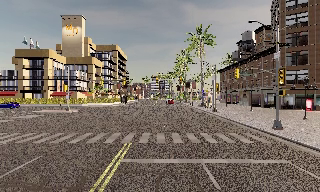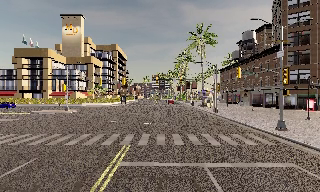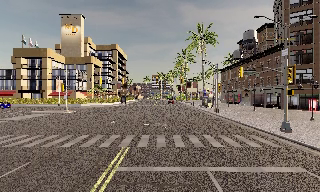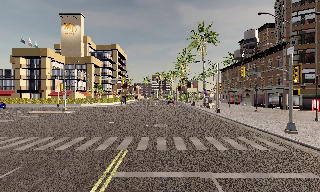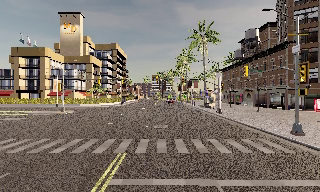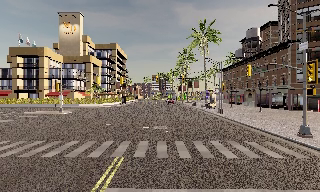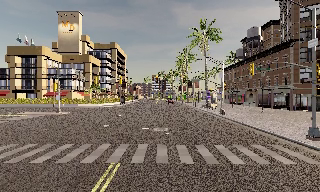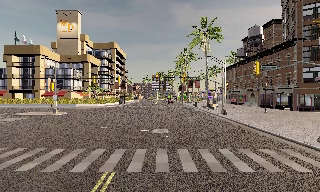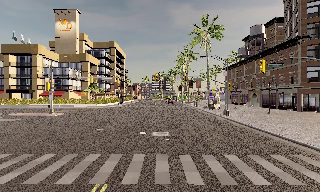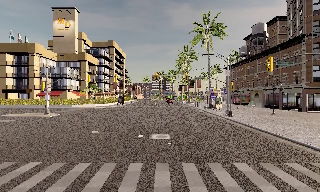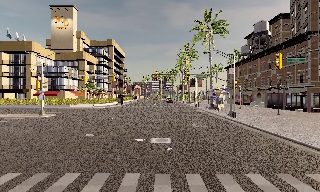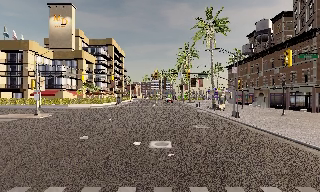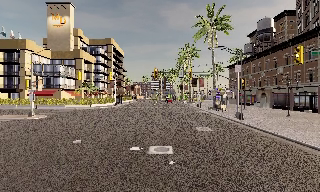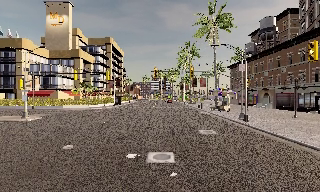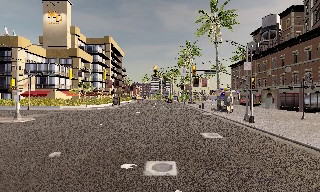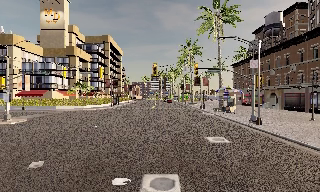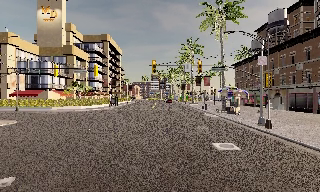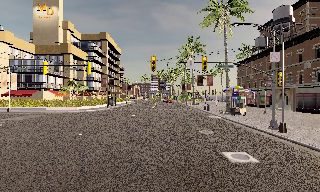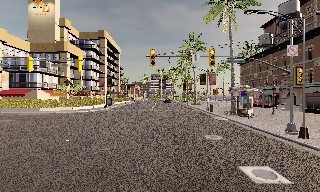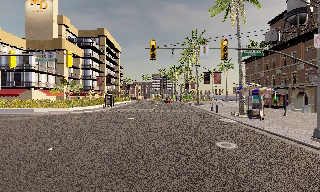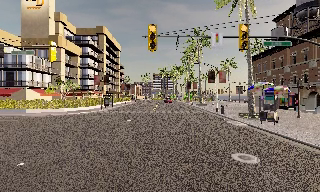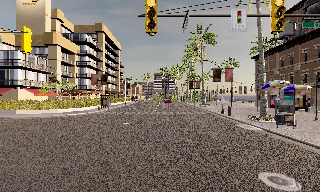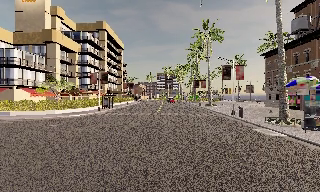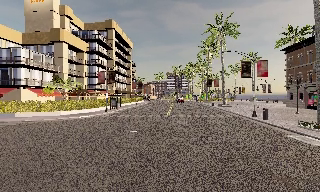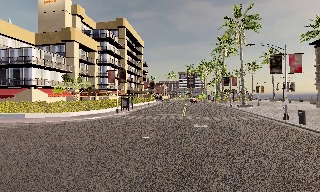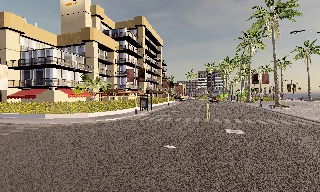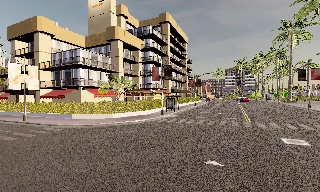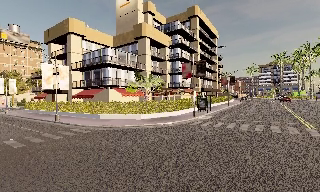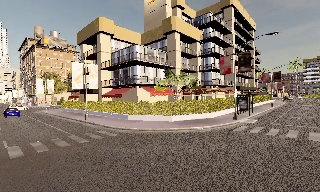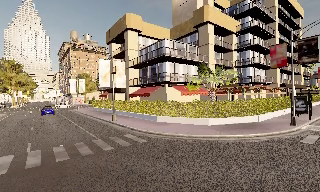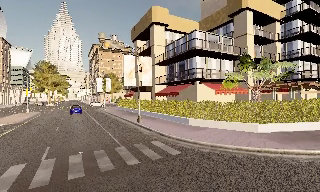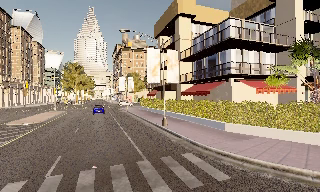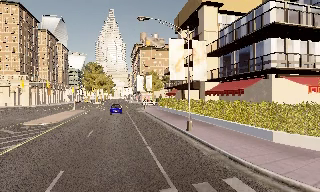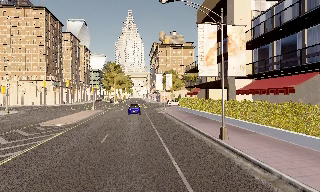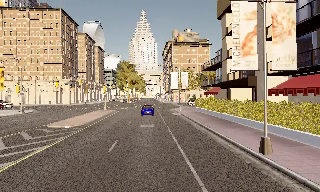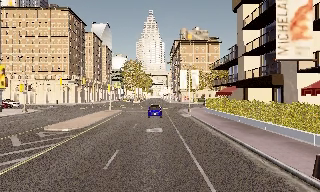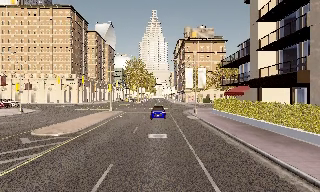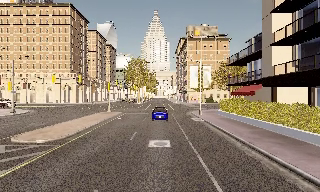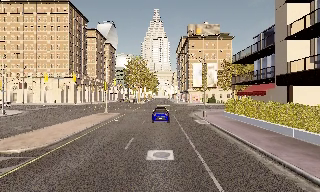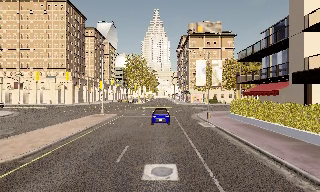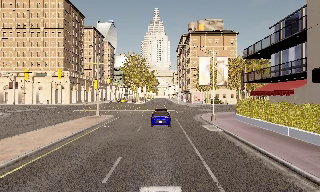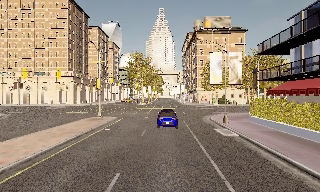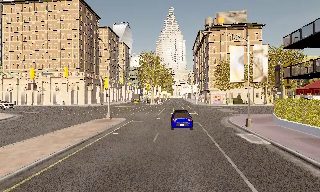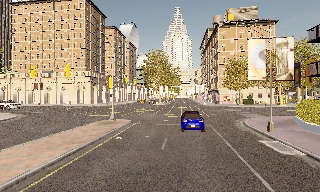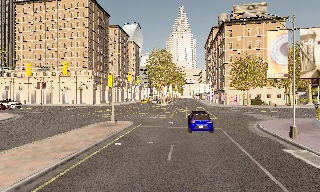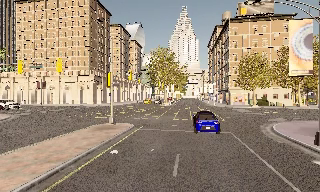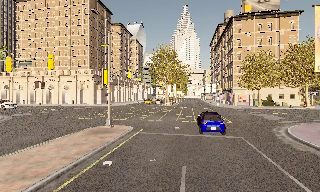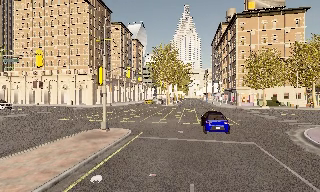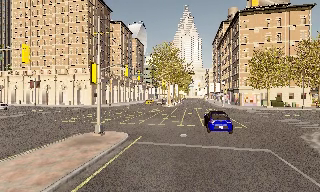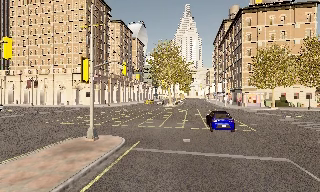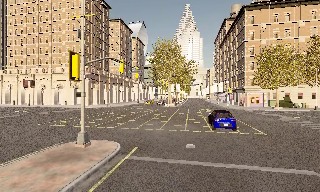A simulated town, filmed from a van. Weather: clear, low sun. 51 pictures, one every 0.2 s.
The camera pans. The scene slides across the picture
to the right.
The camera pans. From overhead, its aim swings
counterclockwise.
0.0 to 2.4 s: The camera travels forward, about 8 m, so what stands in front looms larger. It gains speed.
2.4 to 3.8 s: The camera travels forward, about 9 m, so what stands in front looms larger. It gains speed.
3.8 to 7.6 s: The camera swings to its left by about 90 degrees, and the scene slides to the right. It travels forward, about 35 m.
7.6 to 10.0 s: The camera pans to its left, which is counterclockwise from overhead, by about 10 degrees. It travels forward, about 16 m, so what stands in front looms larger.
The film runs forward here.
